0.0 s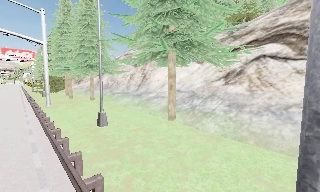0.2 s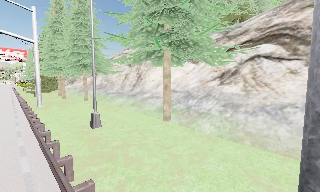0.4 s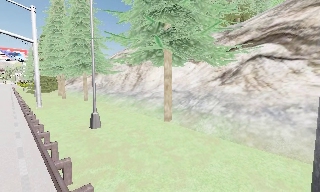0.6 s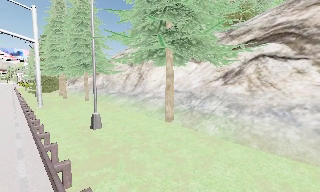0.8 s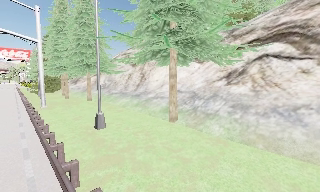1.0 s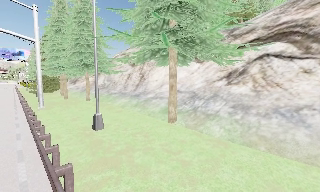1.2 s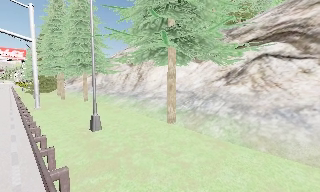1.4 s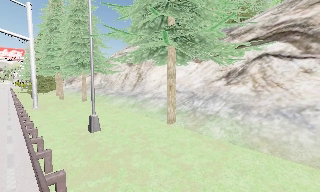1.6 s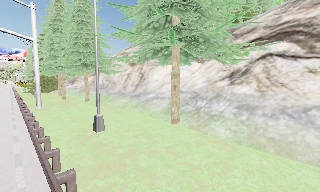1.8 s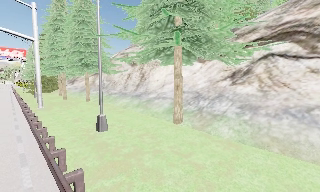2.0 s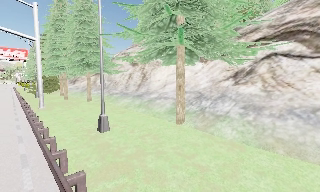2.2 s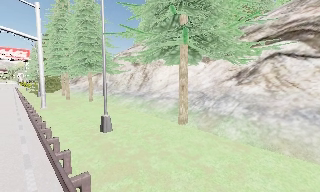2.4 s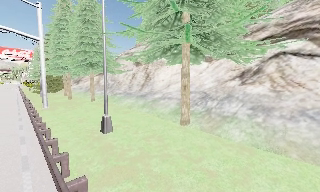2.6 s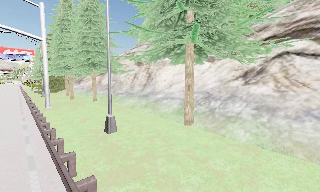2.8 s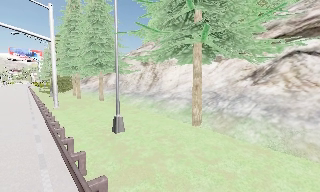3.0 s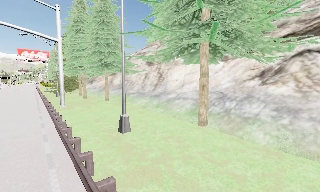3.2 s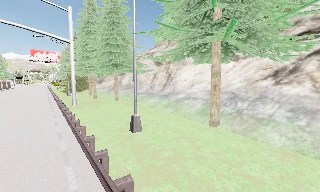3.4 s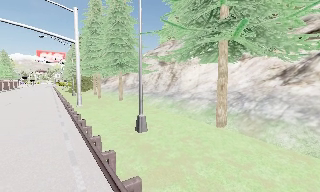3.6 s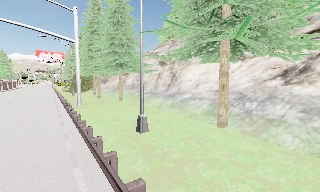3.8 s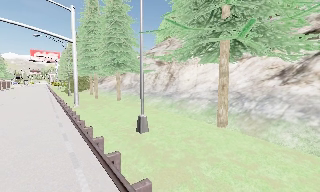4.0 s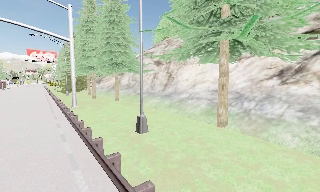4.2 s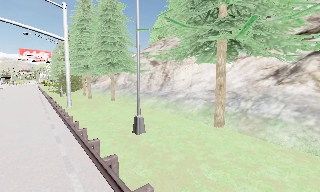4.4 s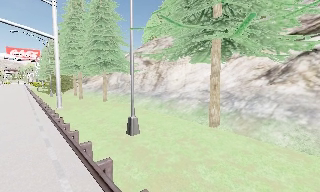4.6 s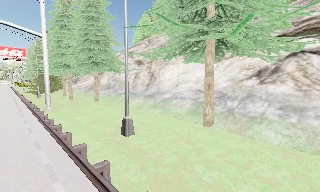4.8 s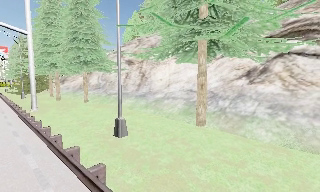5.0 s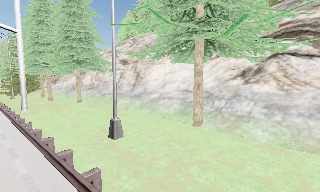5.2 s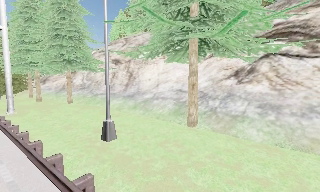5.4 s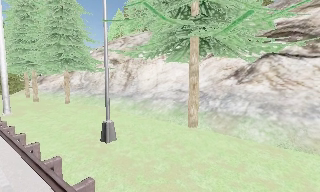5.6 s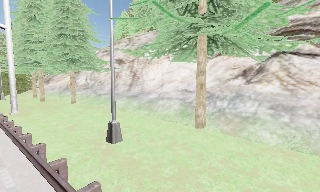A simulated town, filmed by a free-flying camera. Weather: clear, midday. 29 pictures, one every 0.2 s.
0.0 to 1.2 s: The camera travels forward, about 0.5 m, so what stands in front looms larger.
1.2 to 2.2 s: The camera shifts only a little, or ends up much as it began.
2.2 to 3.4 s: The camera travels to its left, about 0.5 m, so close, fixed things drift to the right.
3.4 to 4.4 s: The camera shifts only a little, or ends up much as it began.
4.4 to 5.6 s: The camera swings to its right by about 10 degrees, and the scene slides to the left. It travels forward and to its left, about 1 m, so what stands in front looms larger.
The film runs forward here.
